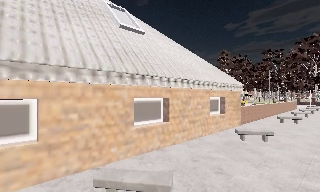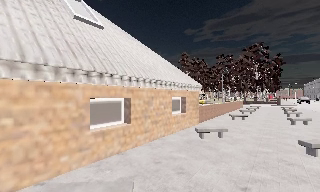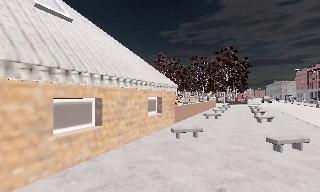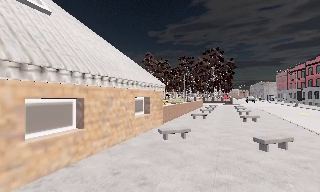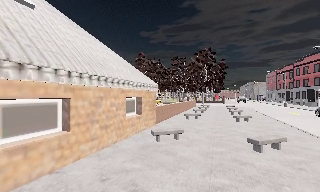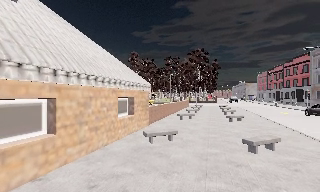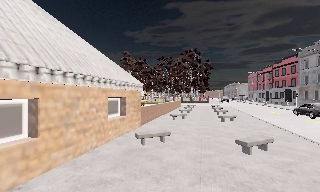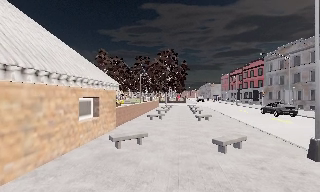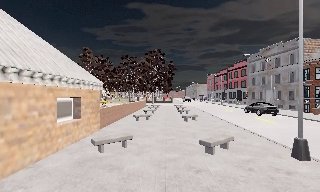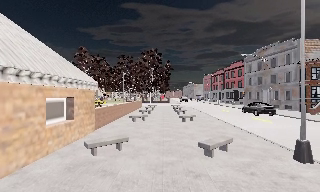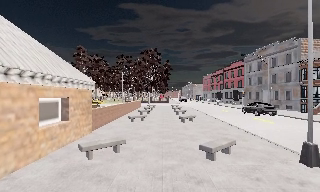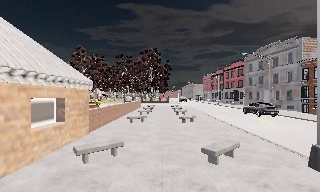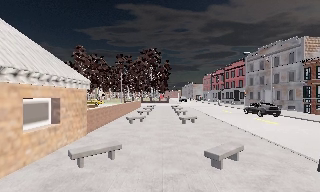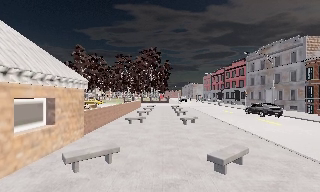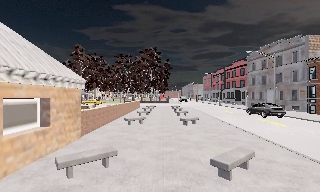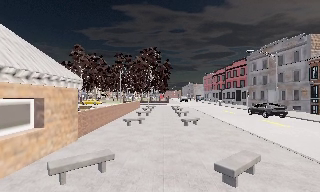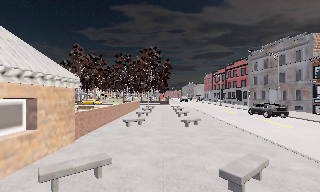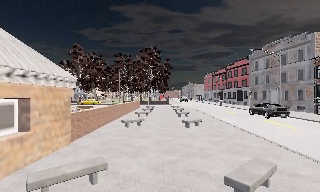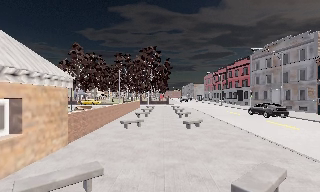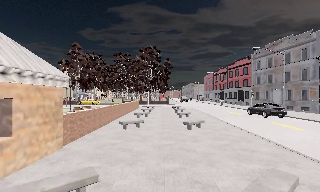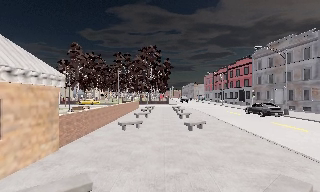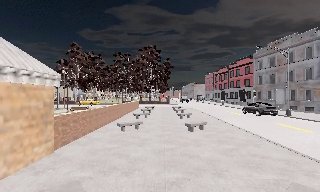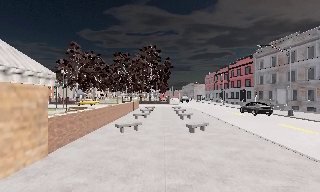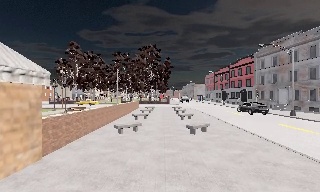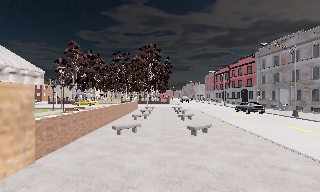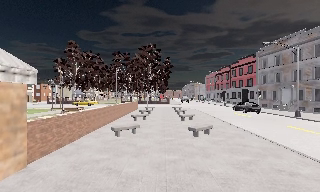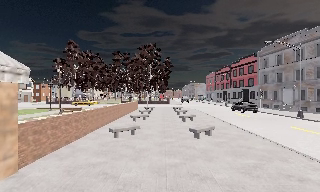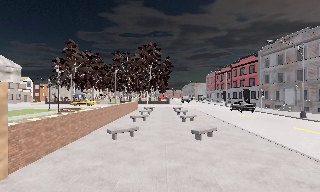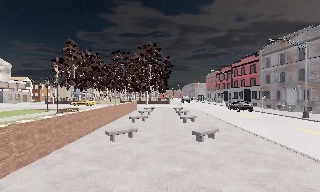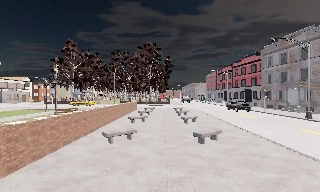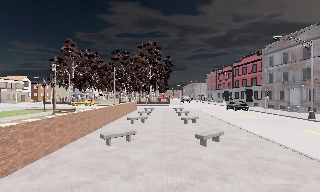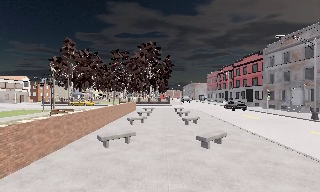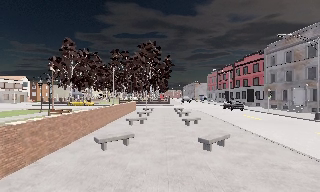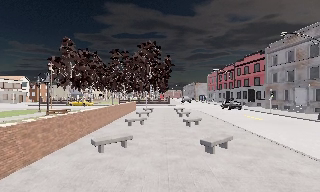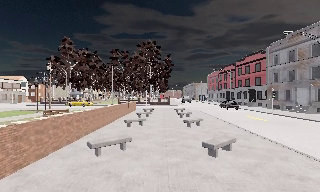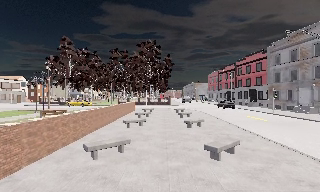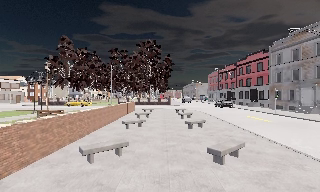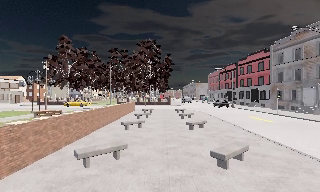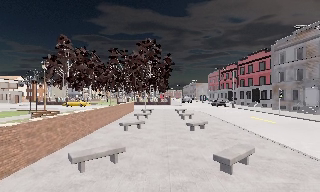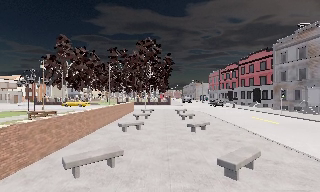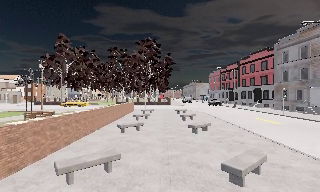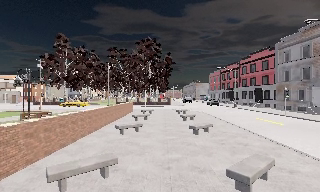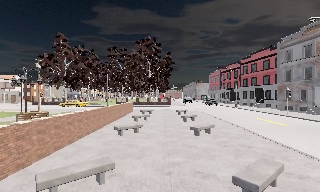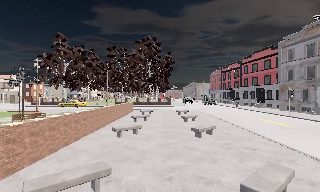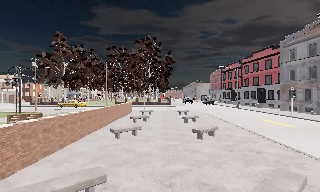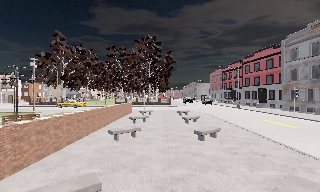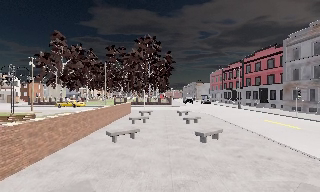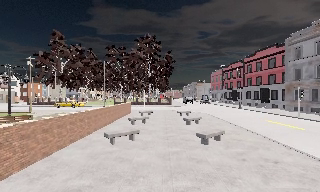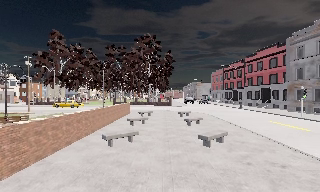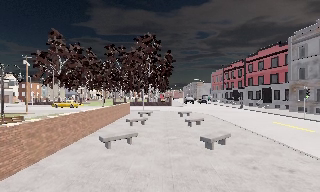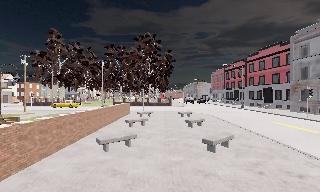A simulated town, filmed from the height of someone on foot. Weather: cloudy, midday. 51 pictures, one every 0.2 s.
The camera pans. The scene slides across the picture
to the left.
The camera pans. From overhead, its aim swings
clockwise.
0.0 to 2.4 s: The camera pans to its right, which is clockwise from overhead, by about 50 degrees. It travels forward, about 3.5 m.
2.4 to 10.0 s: The camera travels forward, about 12 m, so what stands in front looms larger.
The film runs forward here.
